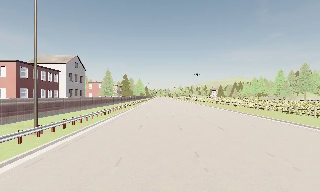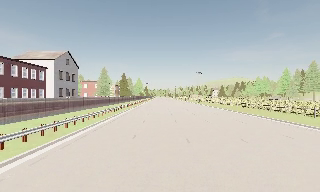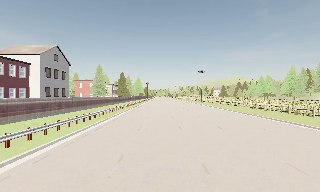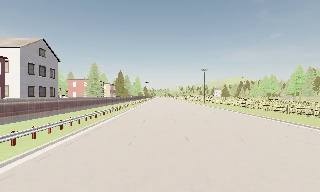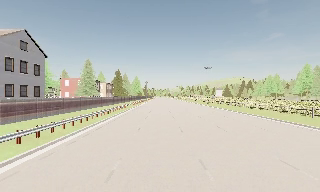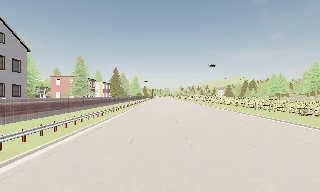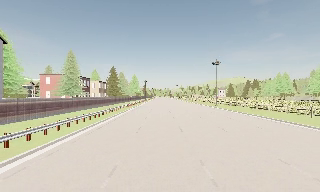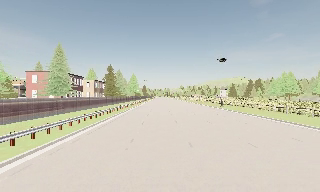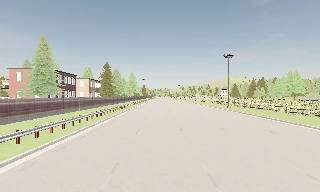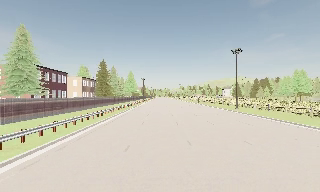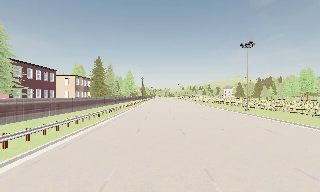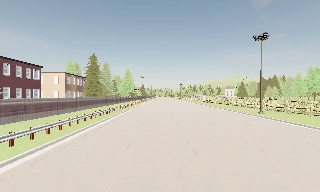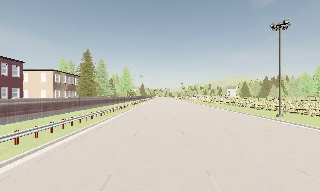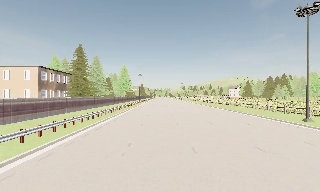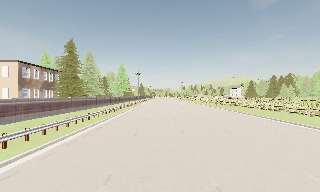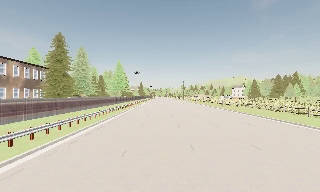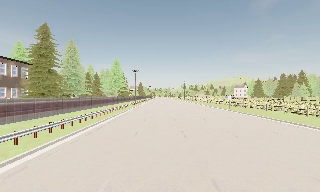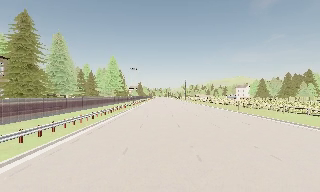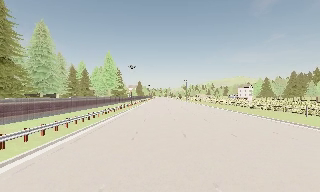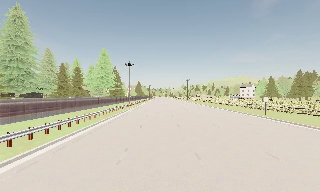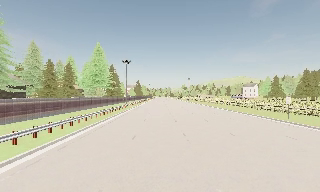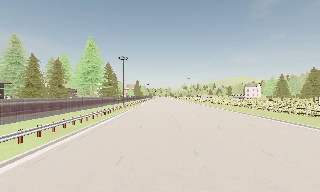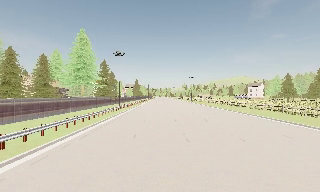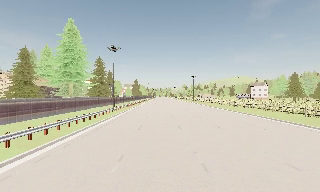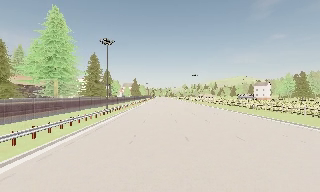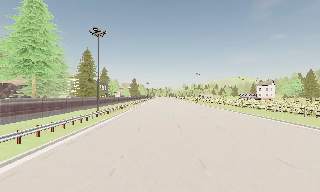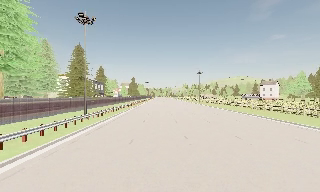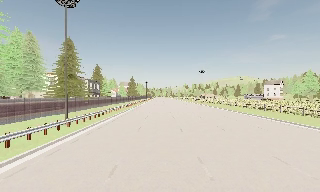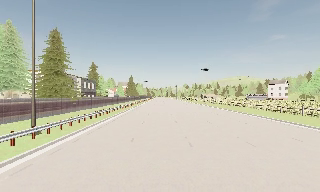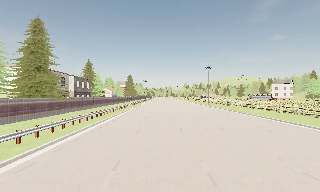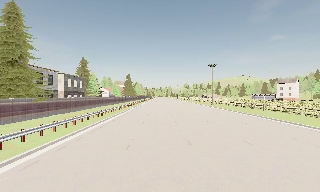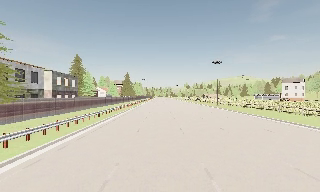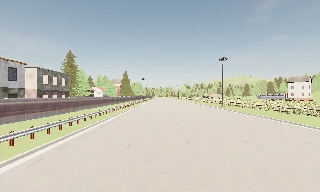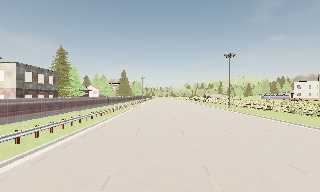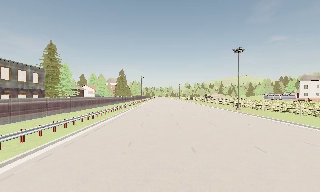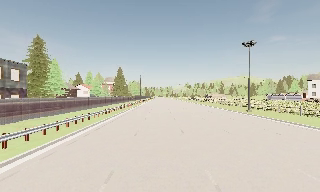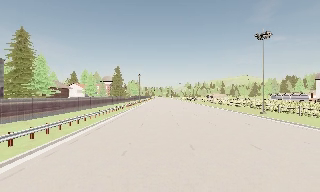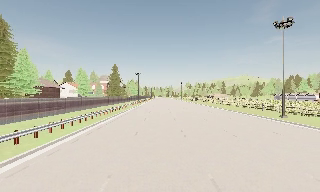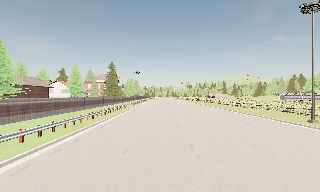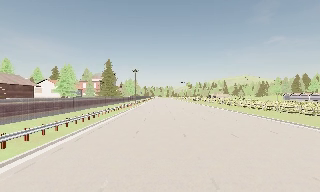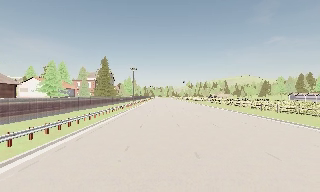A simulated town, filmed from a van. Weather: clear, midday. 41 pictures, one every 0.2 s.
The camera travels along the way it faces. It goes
forward.
0.0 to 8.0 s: The camera travels forward, about 150 m, so what stands in front looms larger.
The film runs forward here.
